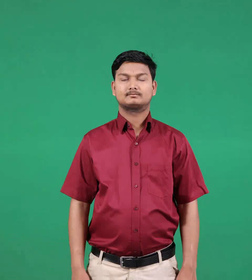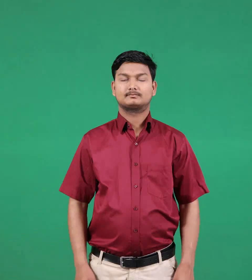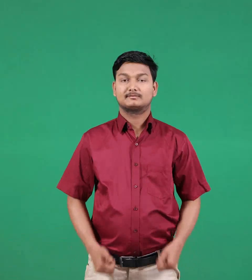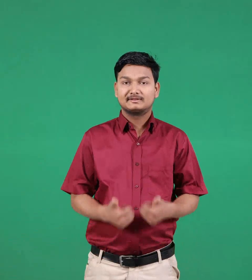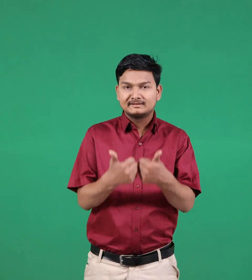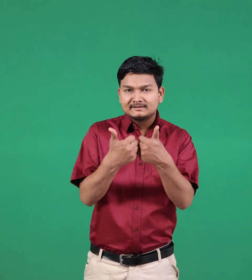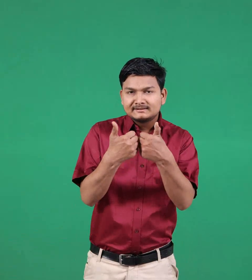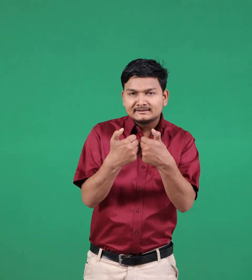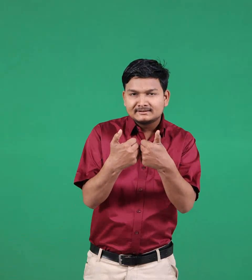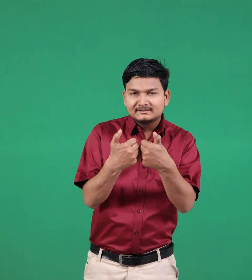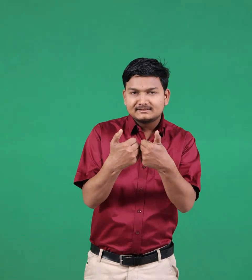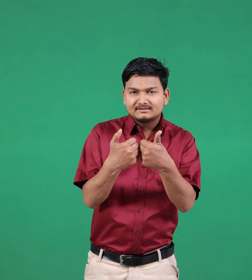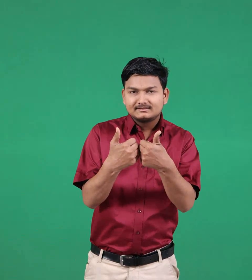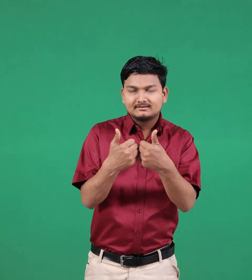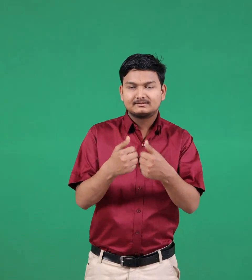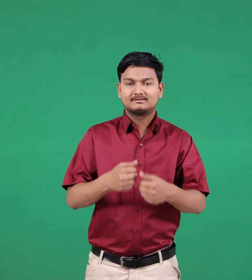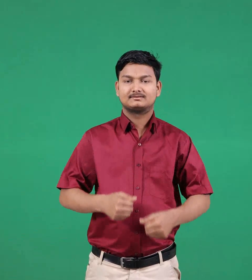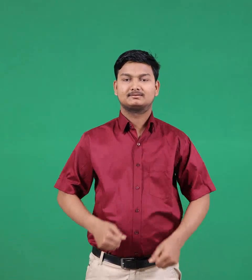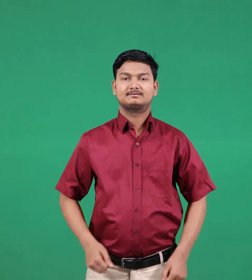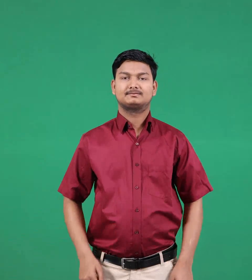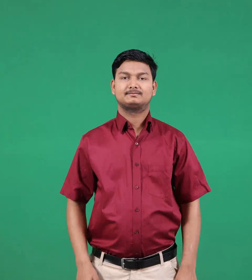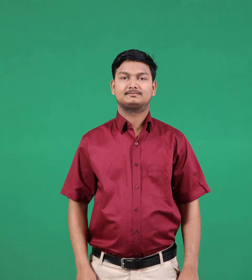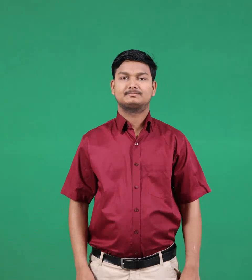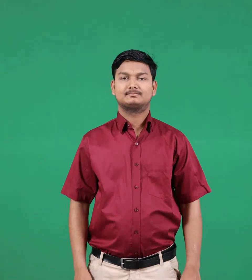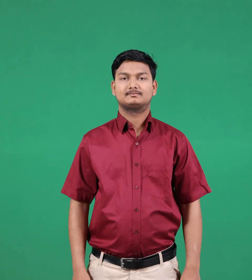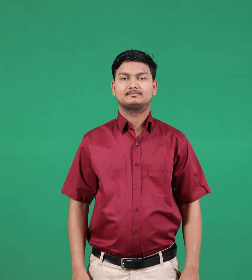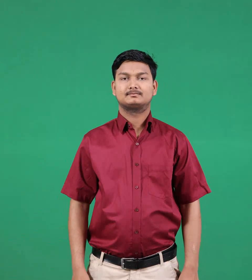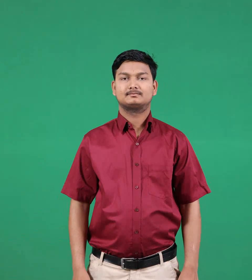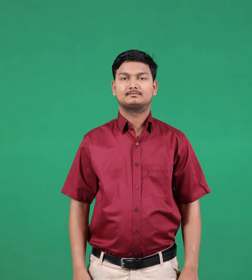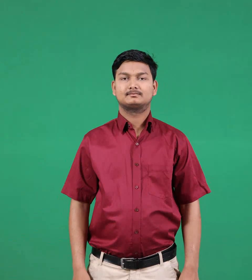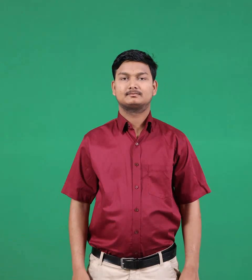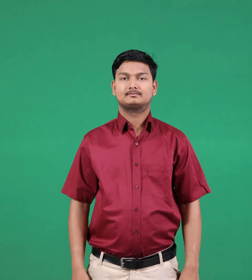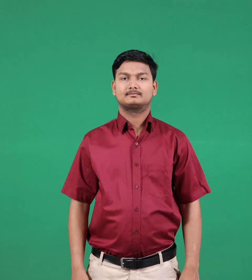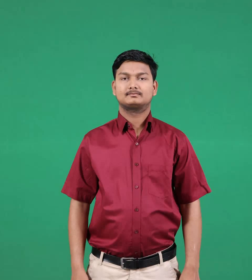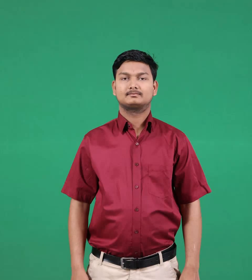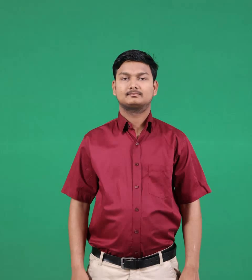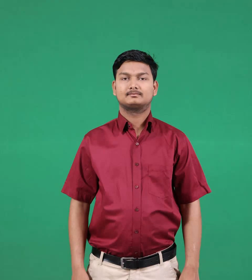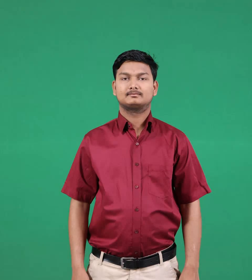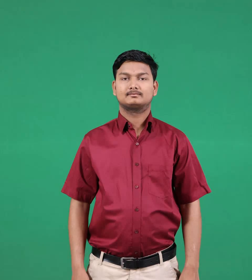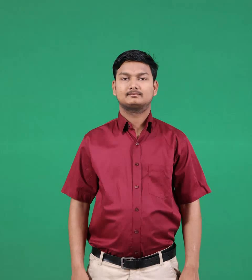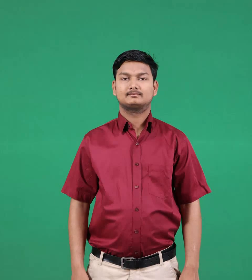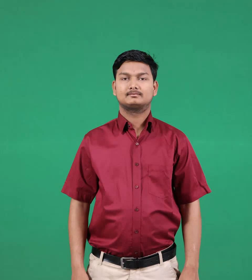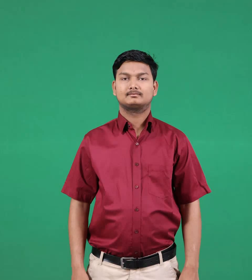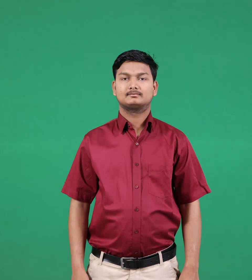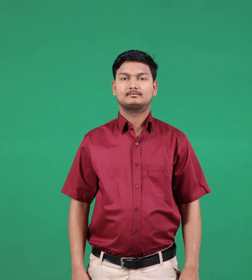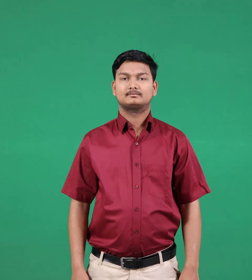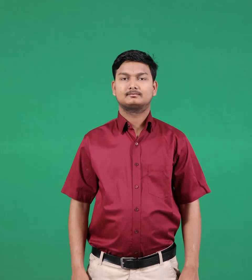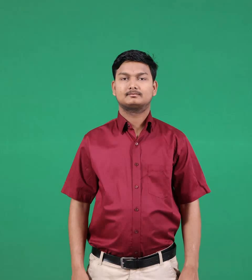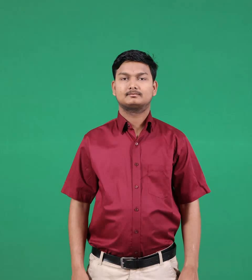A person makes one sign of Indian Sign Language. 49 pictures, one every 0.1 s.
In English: girlfriend
